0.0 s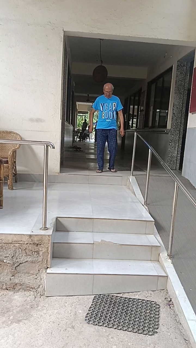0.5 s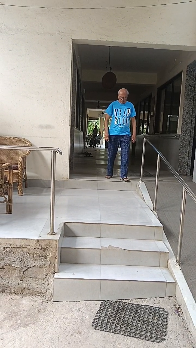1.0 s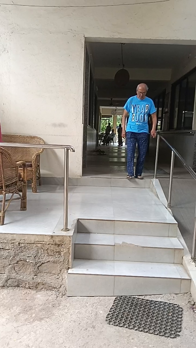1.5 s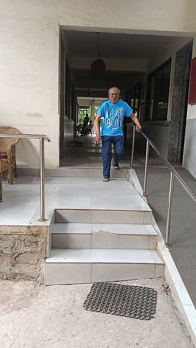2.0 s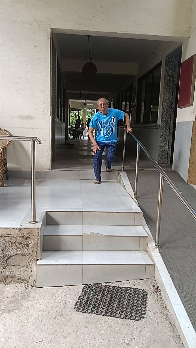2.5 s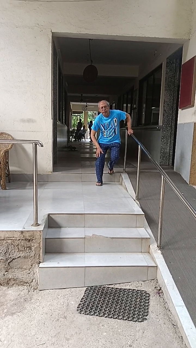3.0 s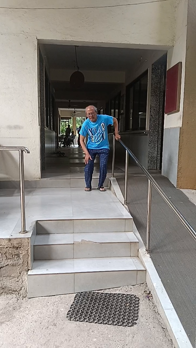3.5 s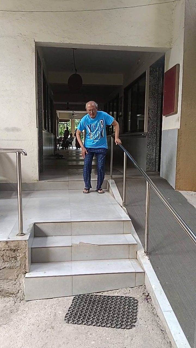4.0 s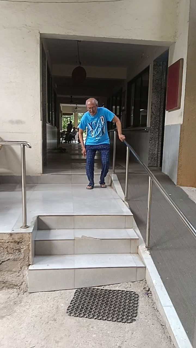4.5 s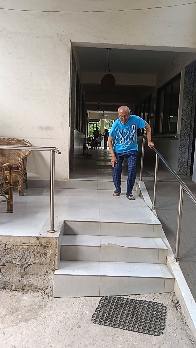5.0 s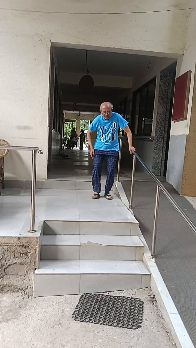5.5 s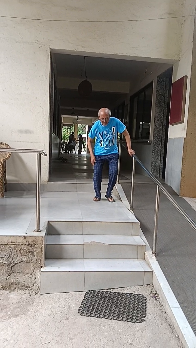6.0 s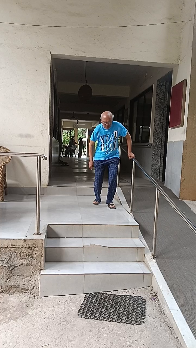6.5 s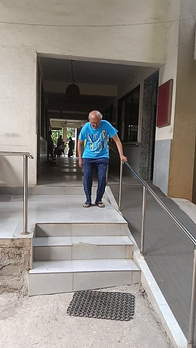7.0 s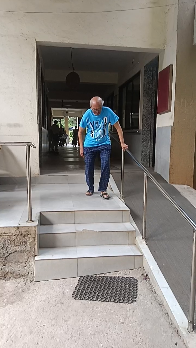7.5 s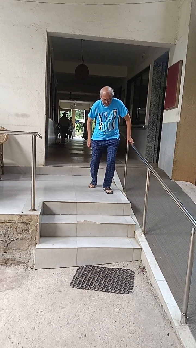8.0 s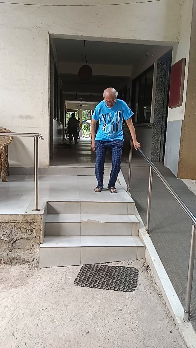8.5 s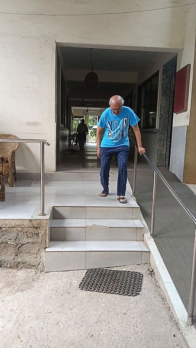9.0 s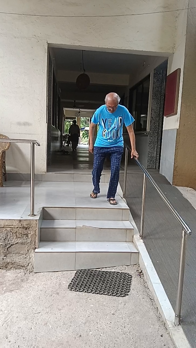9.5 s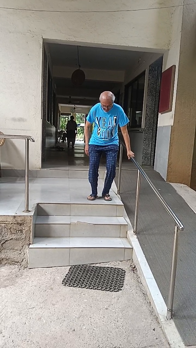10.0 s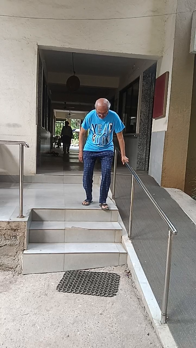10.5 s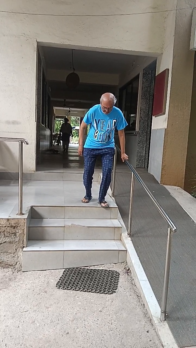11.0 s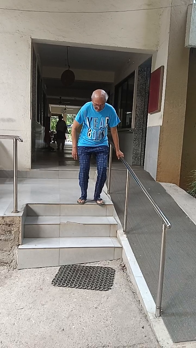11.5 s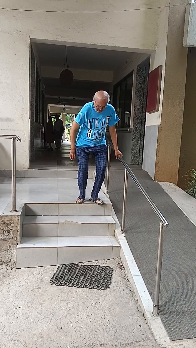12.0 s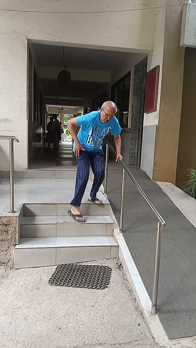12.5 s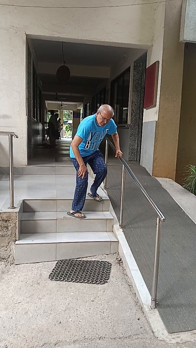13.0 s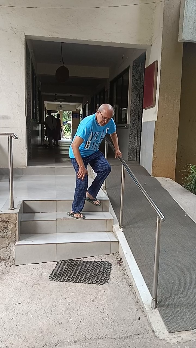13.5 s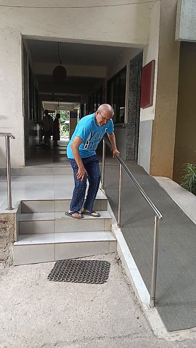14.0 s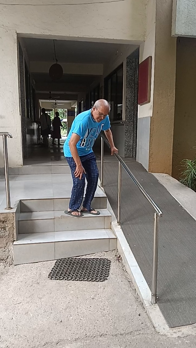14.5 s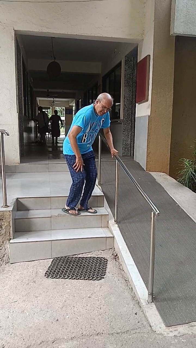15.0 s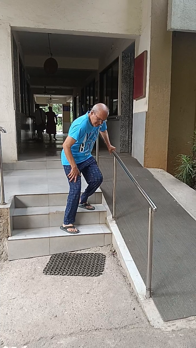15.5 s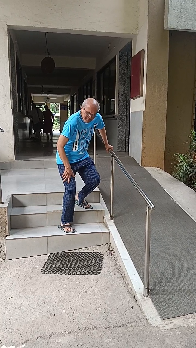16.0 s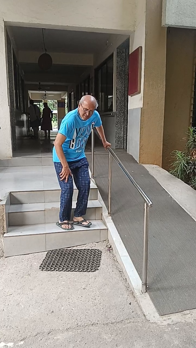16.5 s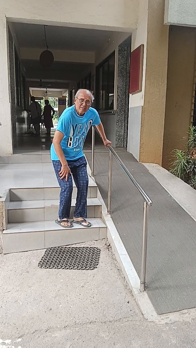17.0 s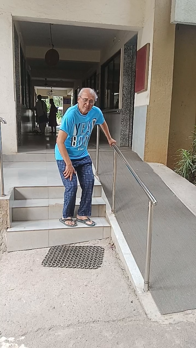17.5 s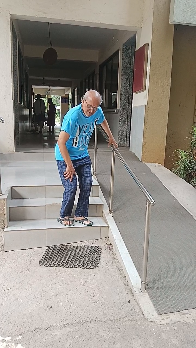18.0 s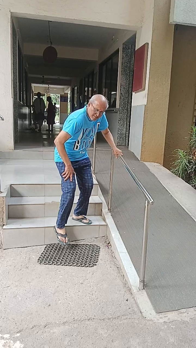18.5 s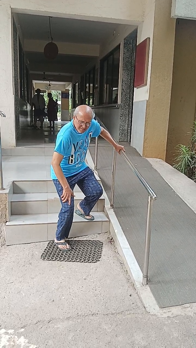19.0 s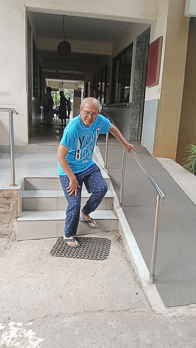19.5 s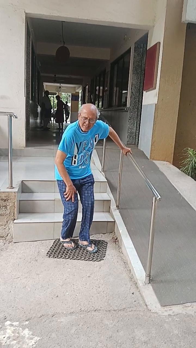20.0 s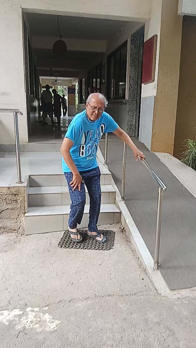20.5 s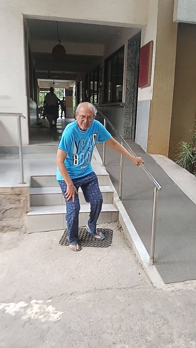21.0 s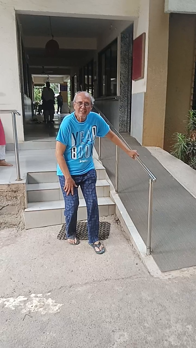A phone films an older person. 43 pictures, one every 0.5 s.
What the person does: Going down stairs.
